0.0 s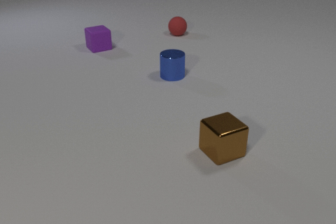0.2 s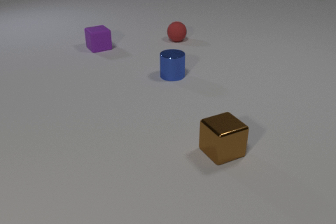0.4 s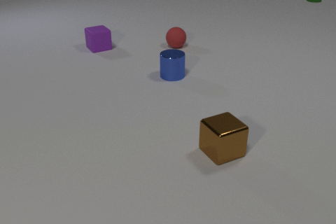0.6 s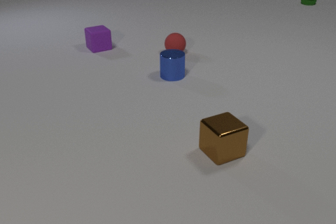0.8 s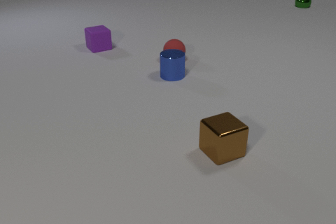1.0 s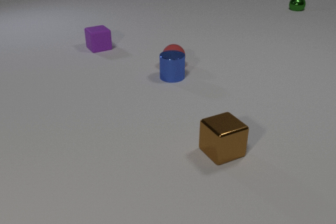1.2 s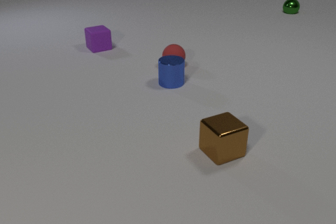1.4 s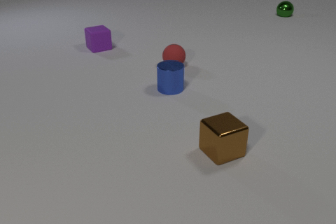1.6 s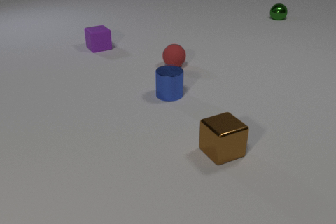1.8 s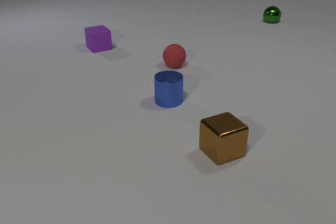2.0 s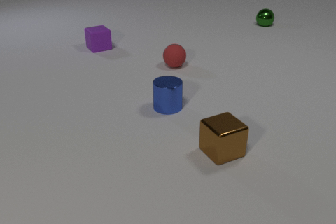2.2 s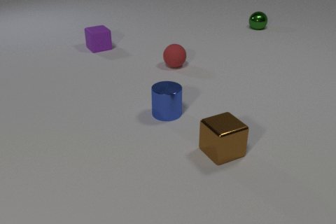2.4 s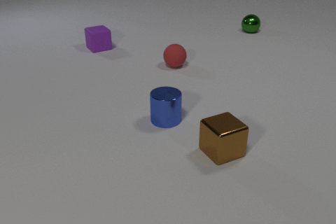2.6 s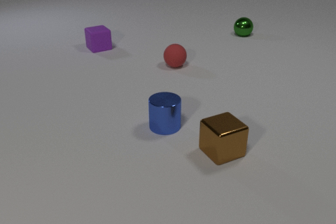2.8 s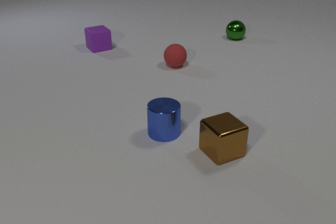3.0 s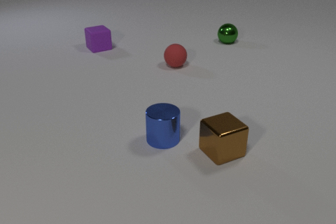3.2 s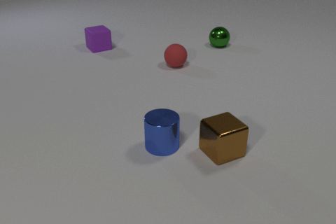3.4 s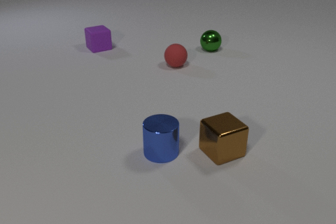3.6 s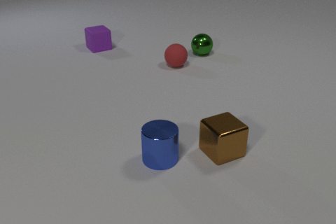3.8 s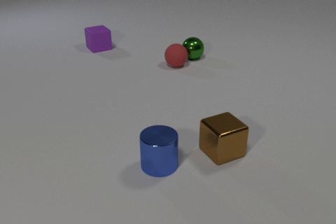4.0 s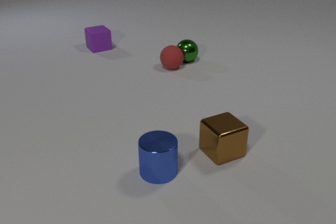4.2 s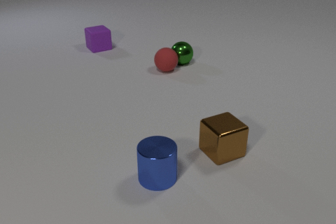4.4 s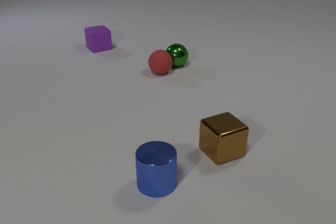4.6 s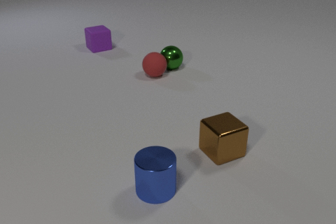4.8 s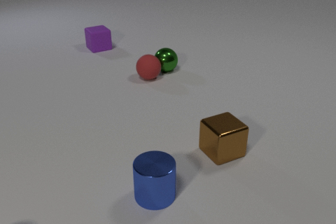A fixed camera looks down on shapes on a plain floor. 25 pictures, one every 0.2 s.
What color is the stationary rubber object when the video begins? purple.
What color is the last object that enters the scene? blue.
How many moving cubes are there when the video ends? 0.
0.0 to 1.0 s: The red rubber sphere rolls toward the camera. The green metal sphere comes in at the top edge, rolls toward the camera and to the left. The red rubber sphere and the blue metal cylinder collide.
1.0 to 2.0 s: The blue metal cylinder slides toward the camera. The green metal sphere rolls toward the camera and to the left.
2.0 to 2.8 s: The blue metal cylinder slides toward the camera. The green metal sphere rolls toward the camera and to the left.
2.8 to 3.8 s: The blue metal cylinder slides toward the camera. The green metal sphere rolls toward the camera and to the left.
3.8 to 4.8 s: The red rubber sphere rolls toward the camera and to the left. The blue metal cylinder slides toward the camera. The green metal sphere rolls toward the camera and to the left. The red rubber sphere and the green metal sphere collide.
